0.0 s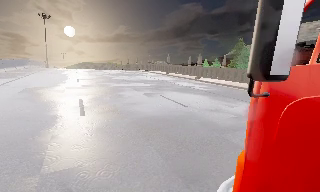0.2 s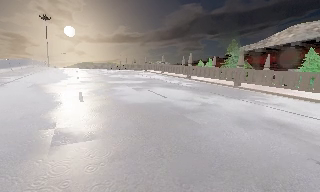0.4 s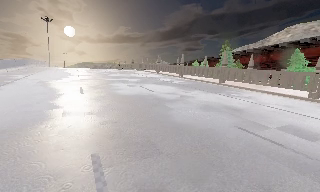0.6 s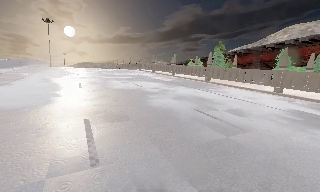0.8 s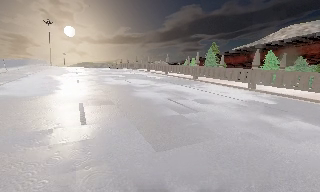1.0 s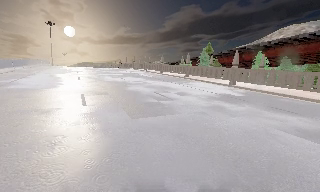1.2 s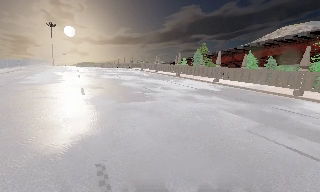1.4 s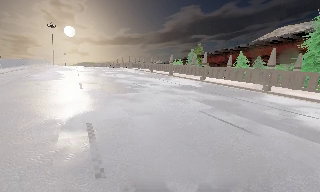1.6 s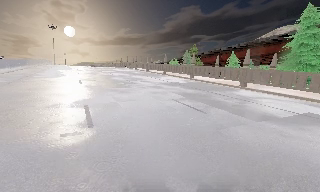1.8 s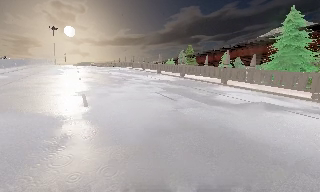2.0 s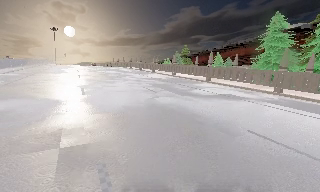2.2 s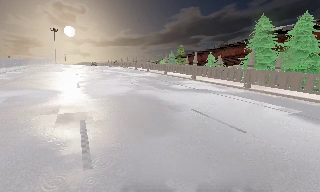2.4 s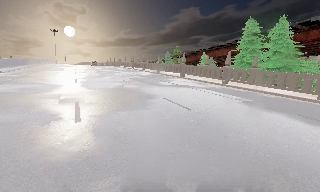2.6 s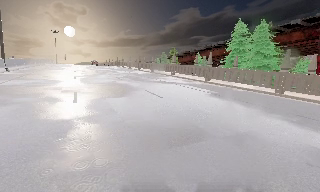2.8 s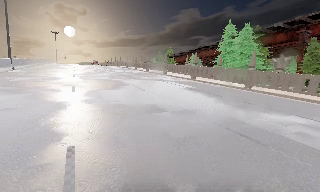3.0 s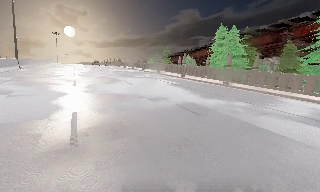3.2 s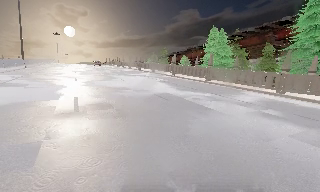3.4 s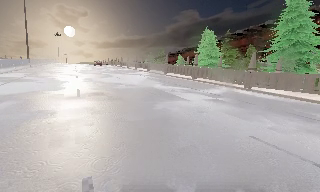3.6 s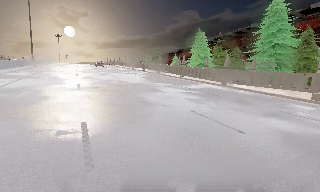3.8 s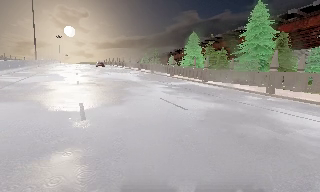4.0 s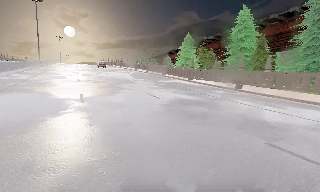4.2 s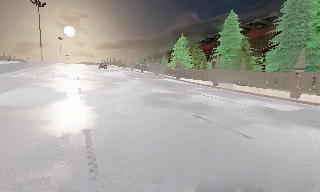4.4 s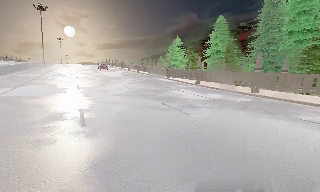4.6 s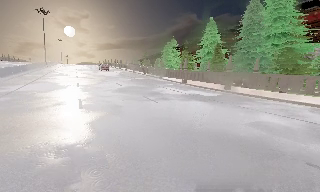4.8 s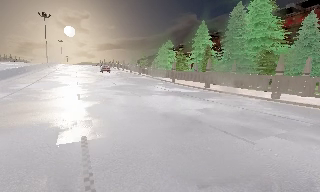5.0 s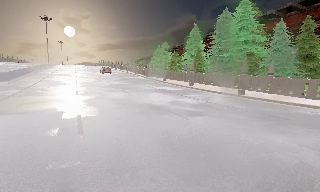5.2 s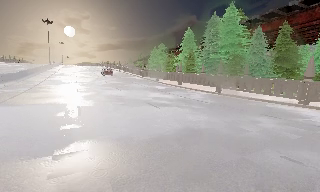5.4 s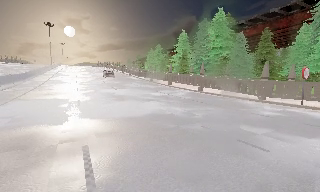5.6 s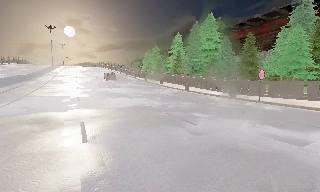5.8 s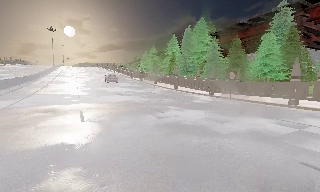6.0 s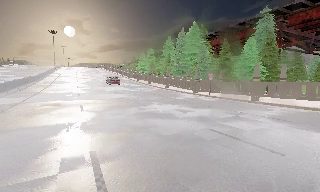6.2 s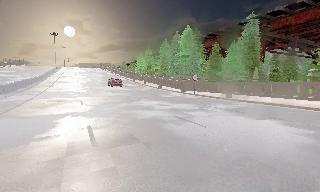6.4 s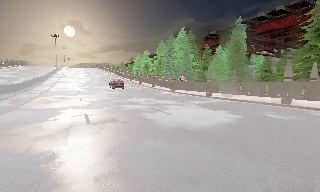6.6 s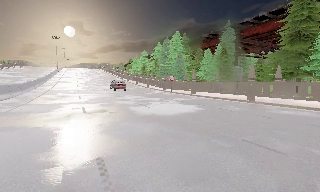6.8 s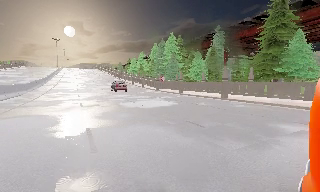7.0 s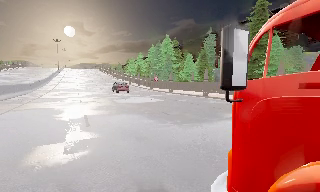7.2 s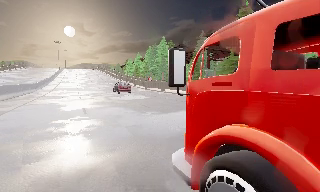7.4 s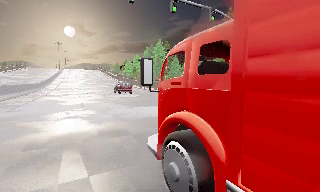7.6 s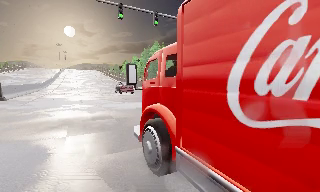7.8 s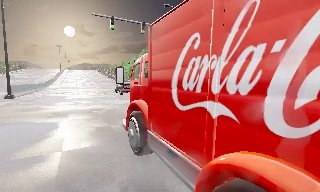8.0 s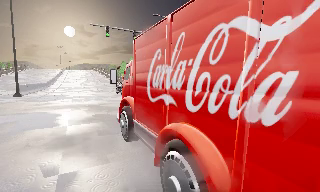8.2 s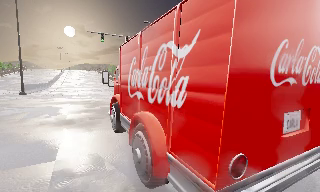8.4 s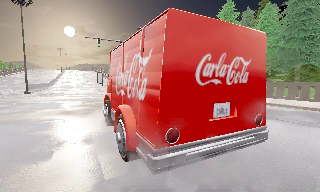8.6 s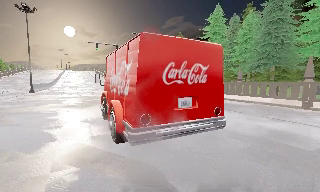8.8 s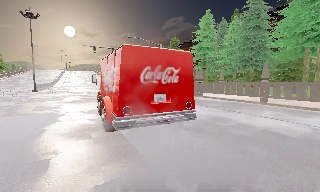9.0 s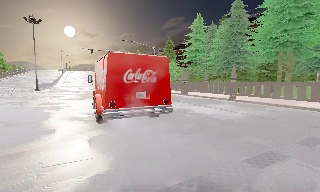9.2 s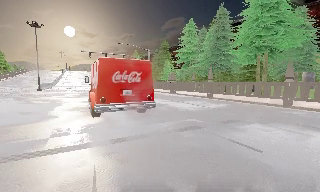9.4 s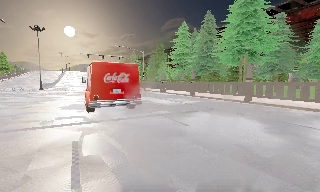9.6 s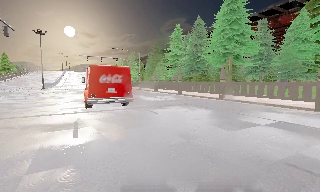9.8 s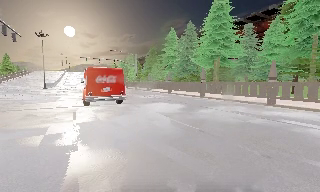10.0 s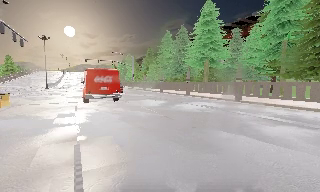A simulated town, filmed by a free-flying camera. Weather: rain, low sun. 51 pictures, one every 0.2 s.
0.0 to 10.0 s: The camera travels backward and to its right, about 110 m, so what stands in front gets smaller.
The film runs backward here.
